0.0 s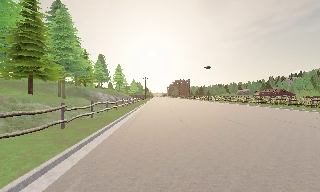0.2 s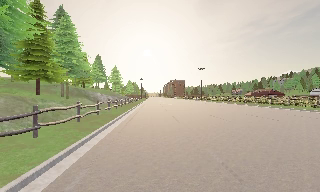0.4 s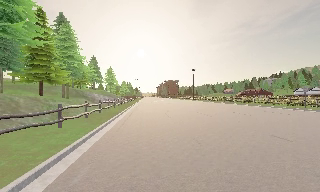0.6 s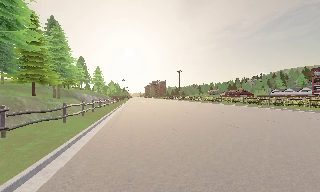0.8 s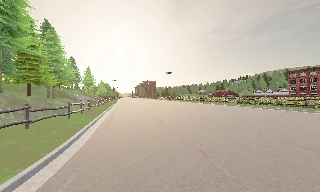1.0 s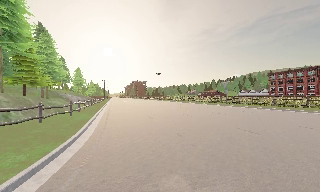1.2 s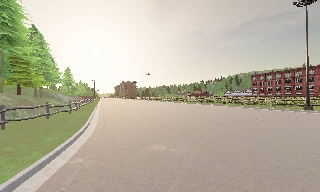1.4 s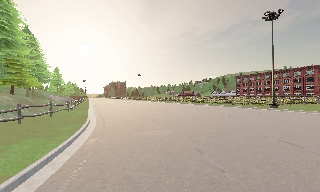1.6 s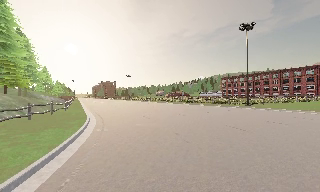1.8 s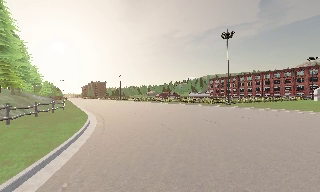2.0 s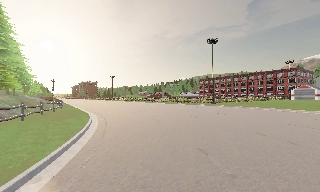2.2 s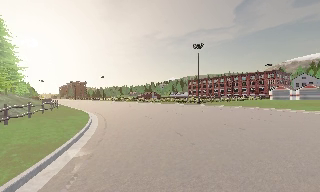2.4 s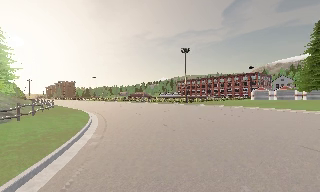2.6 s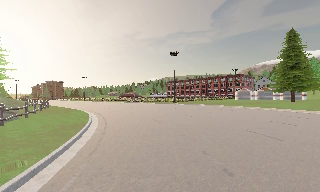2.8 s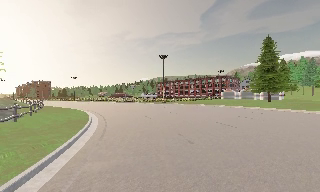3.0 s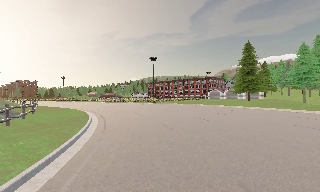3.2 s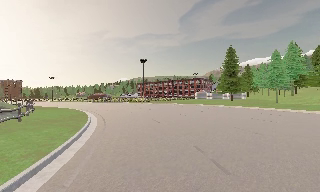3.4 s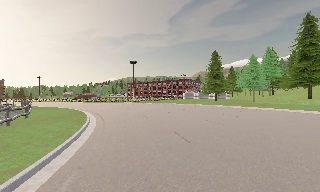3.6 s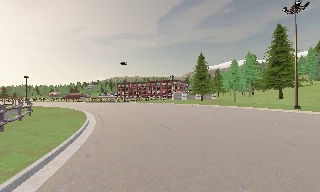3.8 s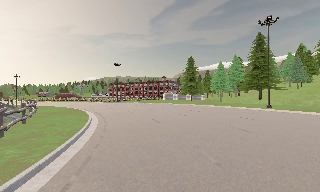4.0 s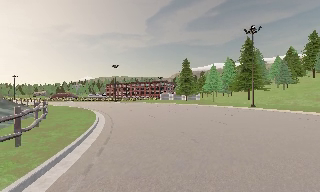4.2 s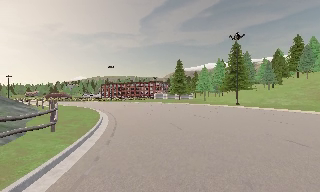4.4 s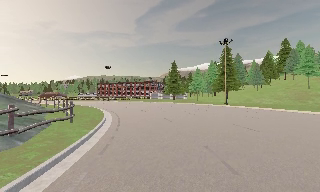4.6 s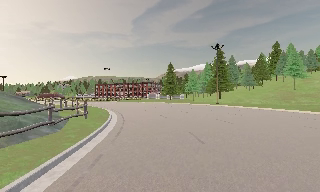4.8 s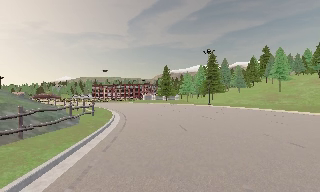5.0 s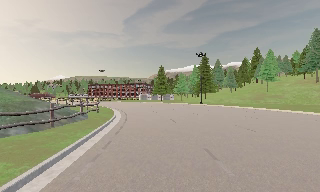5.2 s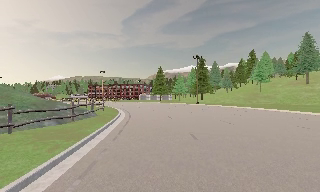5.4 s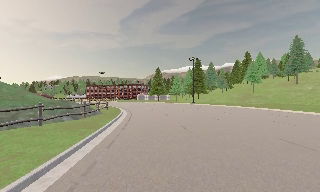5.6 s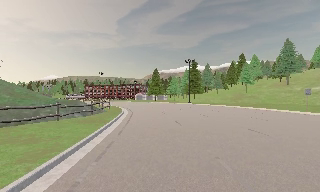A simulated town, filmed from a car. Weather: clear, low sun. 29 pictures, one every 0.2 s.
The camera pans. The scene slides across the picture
to the left.
The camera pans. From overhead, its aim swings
clockwise.
0.0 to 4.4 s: The camera swings to its right by about 70 degrees, and the scene slides to the left. It travels backward, about 50 m.
4.4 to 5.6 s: The camera travels backward, about 14 m, so what stands in front gets smaller.
The film runs backward here.
